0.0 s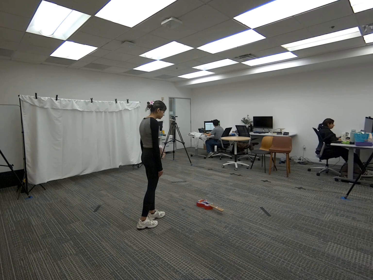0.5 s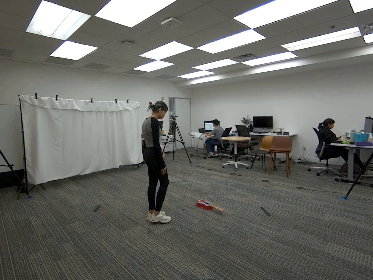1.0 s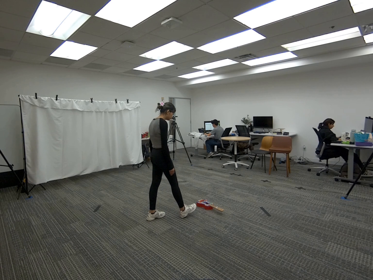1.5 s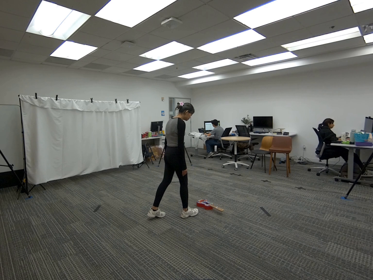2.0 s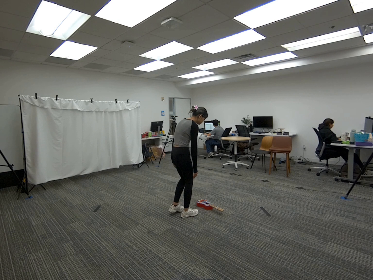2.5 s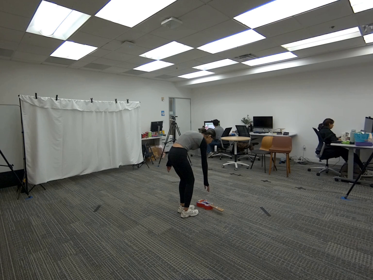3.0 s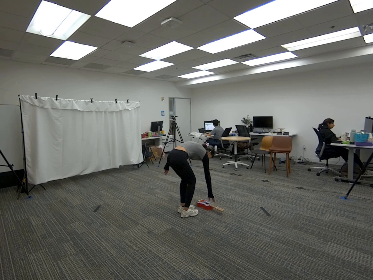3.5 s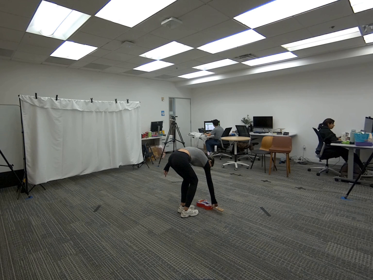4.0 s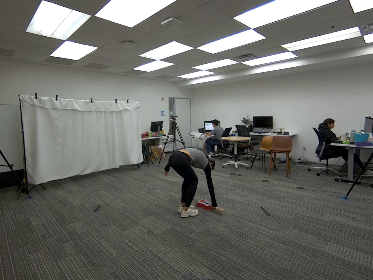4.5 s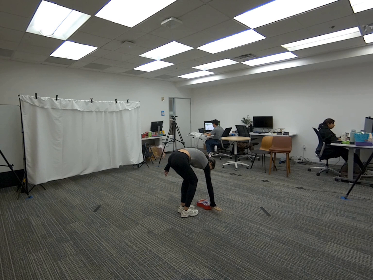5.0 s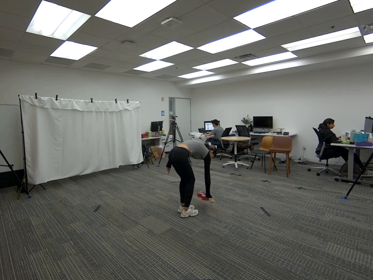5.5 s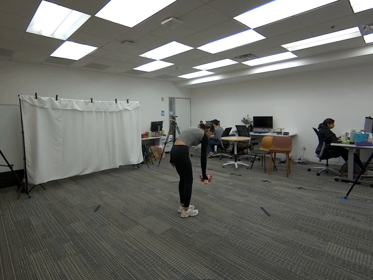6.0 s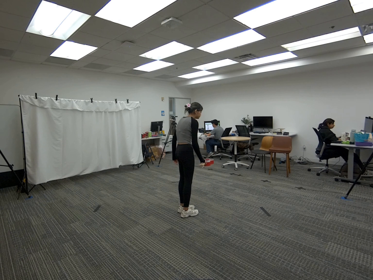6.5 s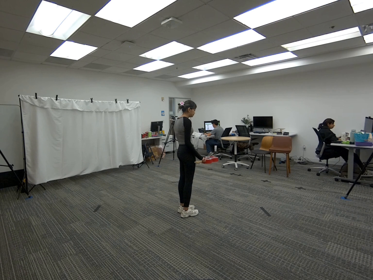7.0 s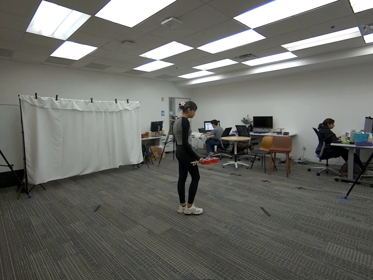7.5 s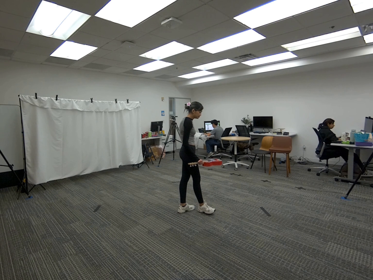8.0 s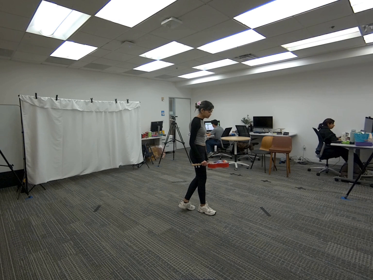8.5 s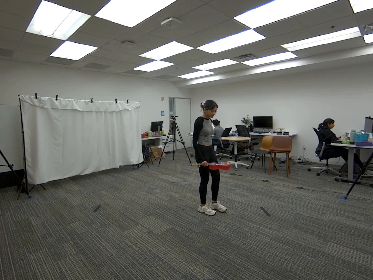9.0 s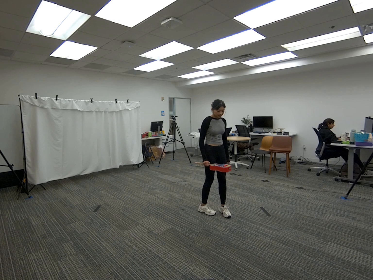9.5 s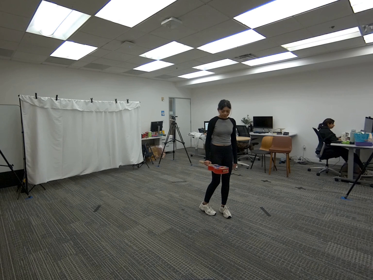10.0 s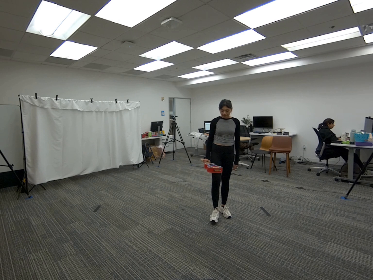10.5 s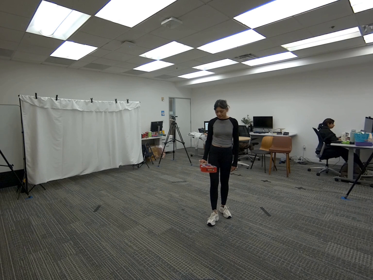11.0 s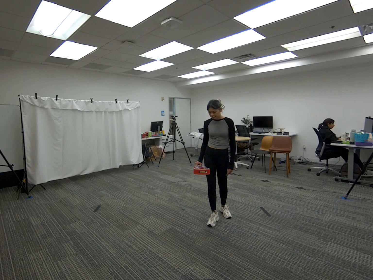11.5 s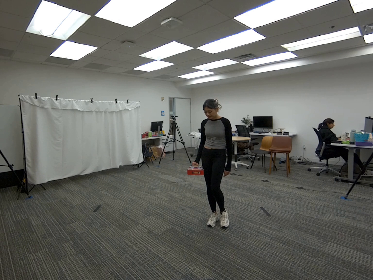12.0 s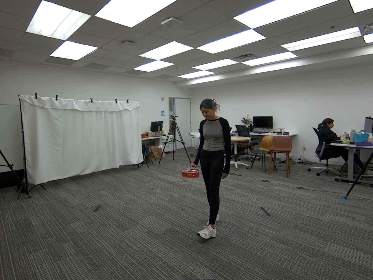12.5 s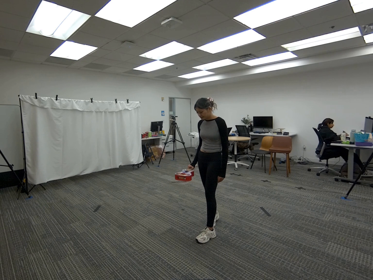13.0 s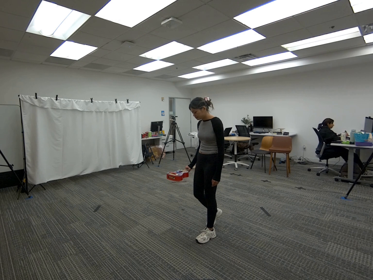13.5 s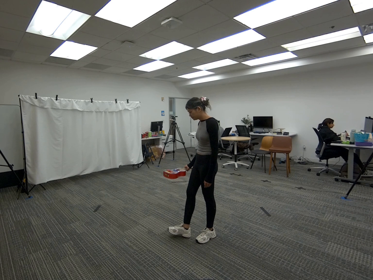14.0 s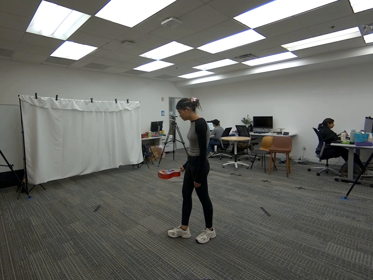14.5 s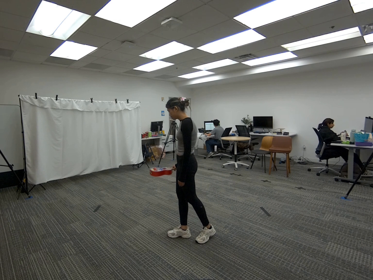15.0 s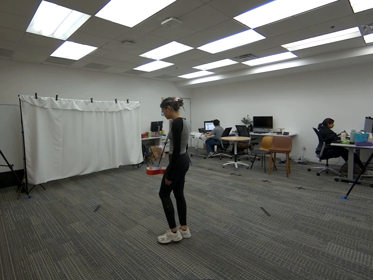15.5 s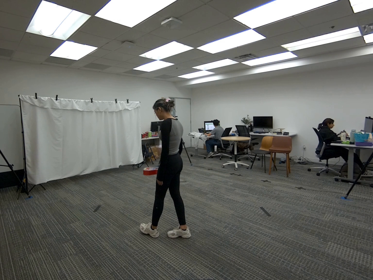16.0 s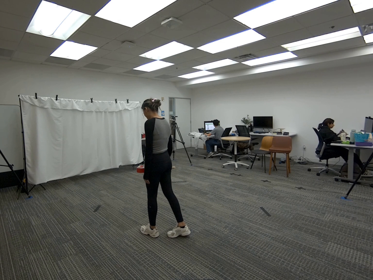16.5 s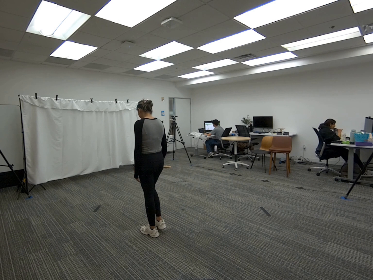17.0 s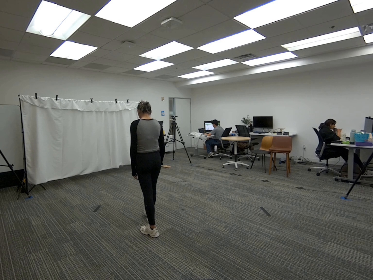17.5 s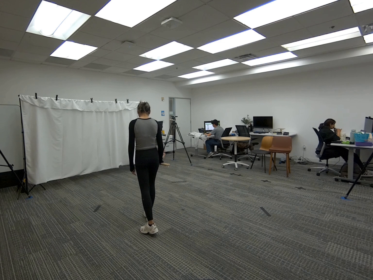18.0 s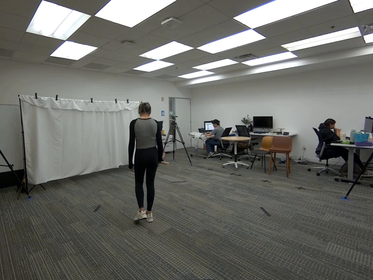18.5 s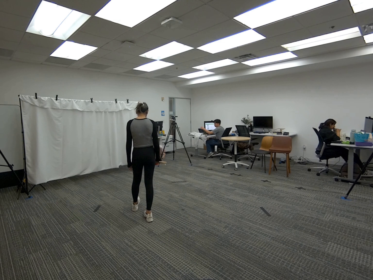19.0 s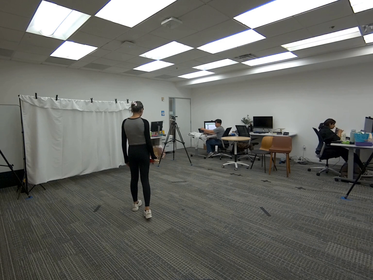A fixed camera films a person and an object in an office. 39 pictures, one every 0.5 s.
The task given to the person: Walk over to the guitar on the ground and pick up the guitar from the neck with your right hand. Walk around the bounding area with the guitar in front of you and place back on the ground when finished.
